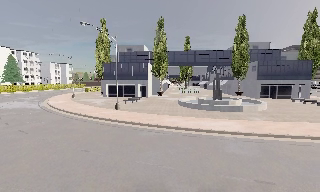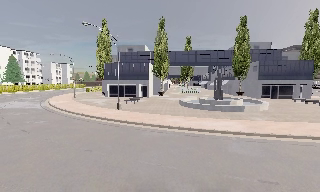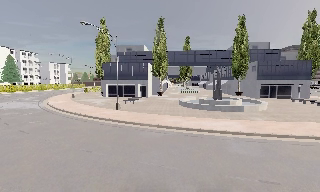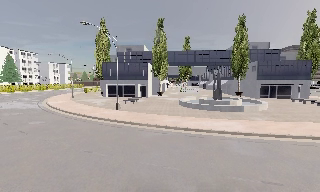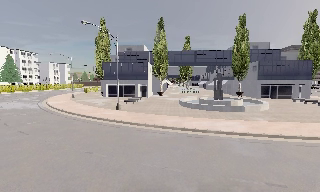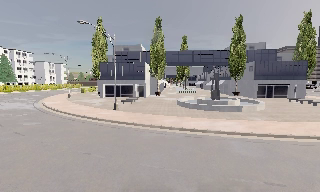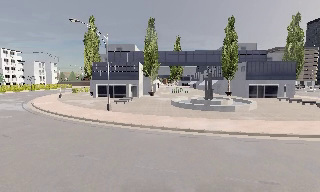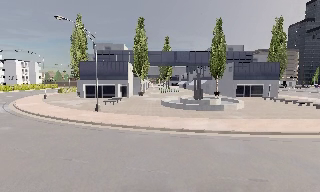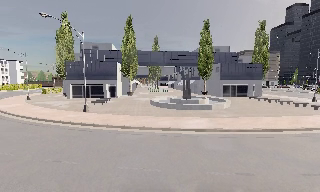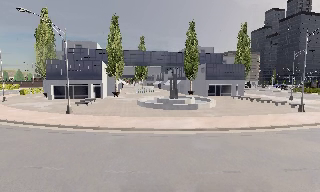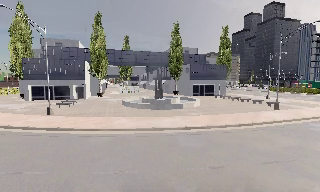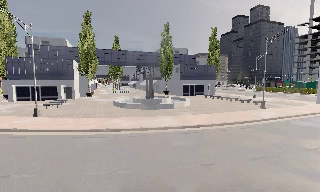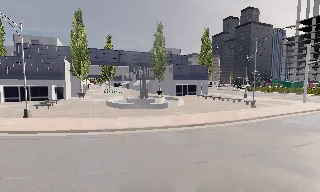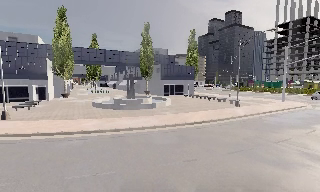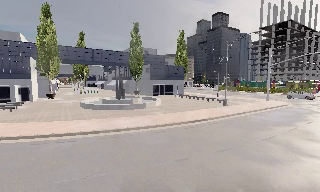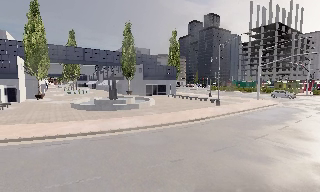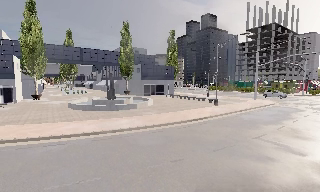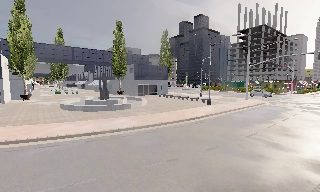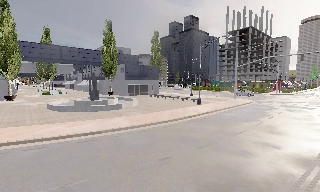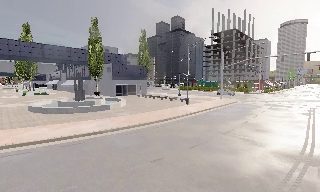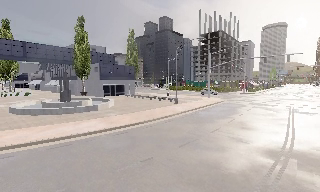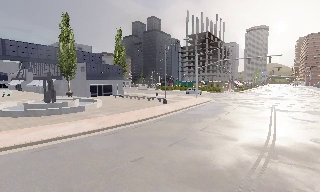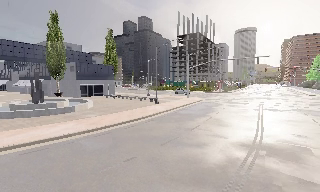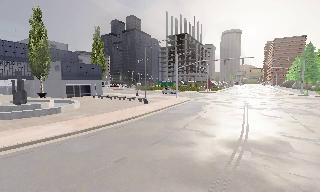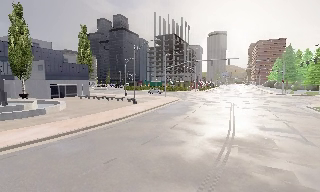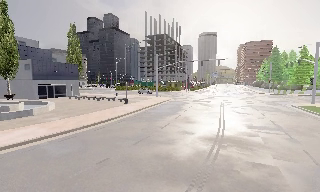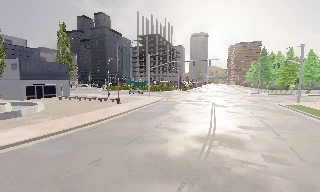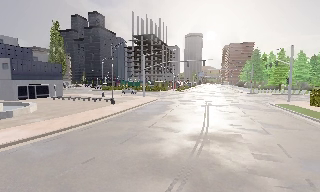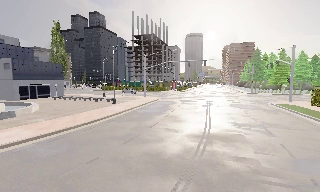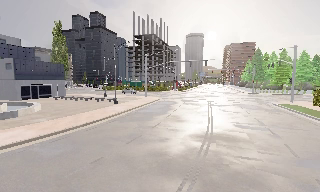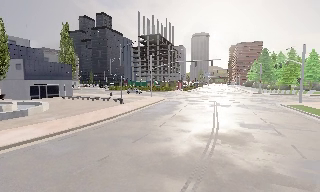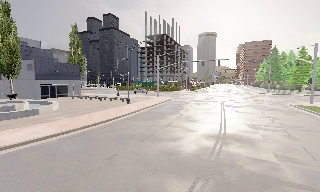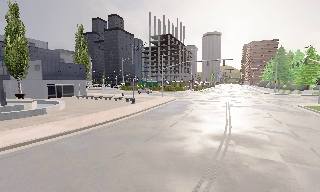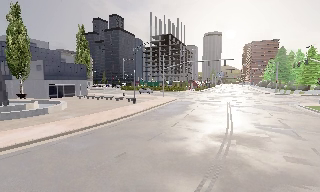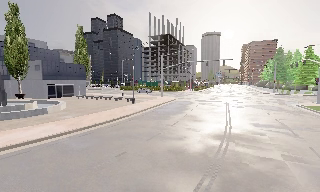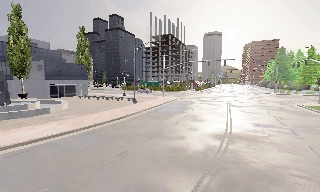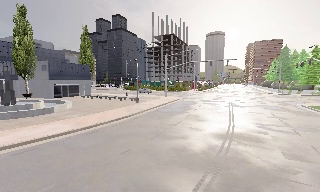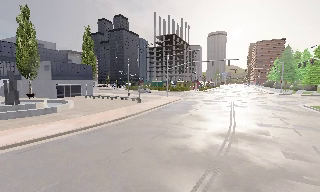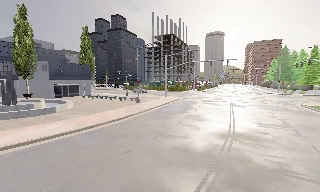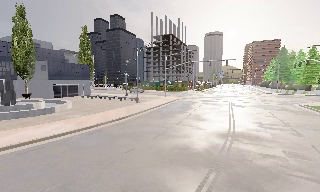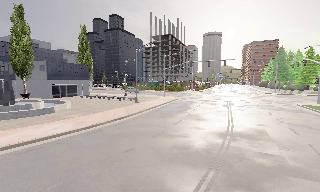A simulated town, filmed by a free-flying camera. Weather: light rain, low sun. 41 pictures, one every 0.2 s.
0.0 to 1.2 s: The camera shifts only a little, or ends up much as it began.
1.2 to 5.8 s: The camera pans to its right, which is clockwise from overhead, by about 75 degrees. It travels to its left and backward, about 1.5 m.
5.8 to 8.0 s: The camera travels backward, about 1 m, so what stands in front gets smaller.
The film runs backward here.
